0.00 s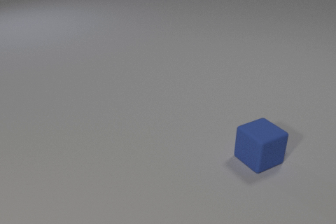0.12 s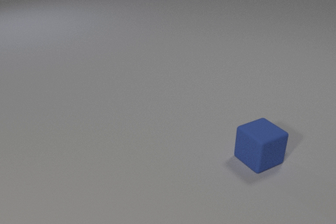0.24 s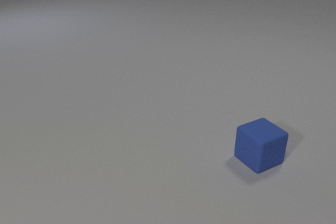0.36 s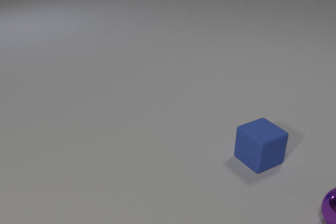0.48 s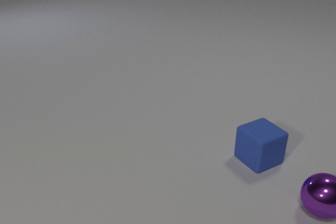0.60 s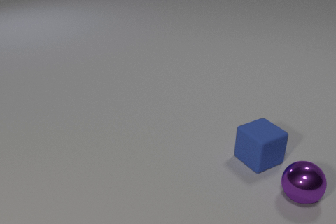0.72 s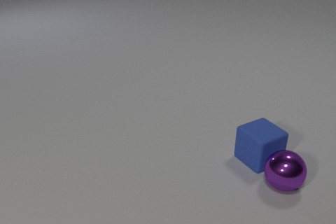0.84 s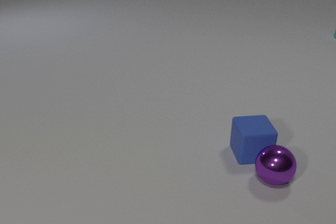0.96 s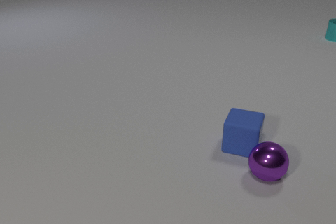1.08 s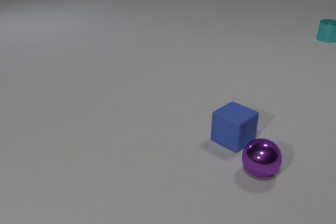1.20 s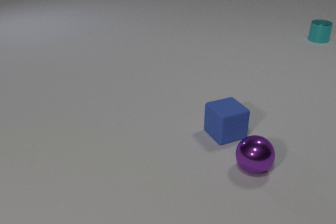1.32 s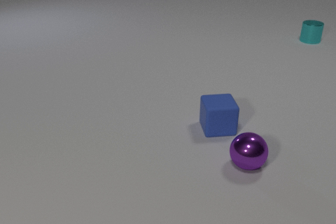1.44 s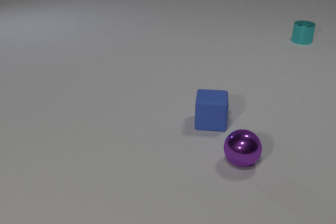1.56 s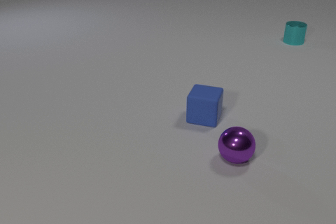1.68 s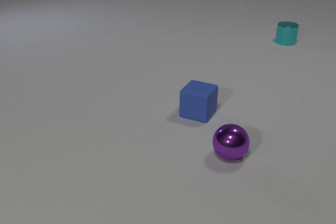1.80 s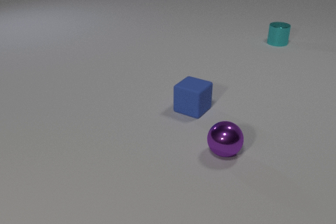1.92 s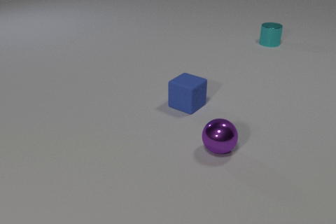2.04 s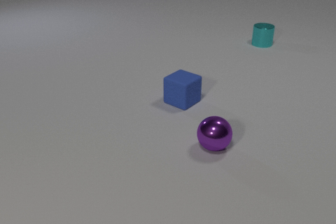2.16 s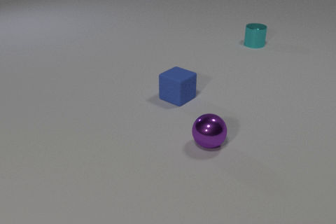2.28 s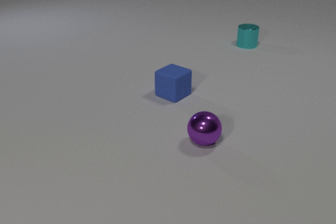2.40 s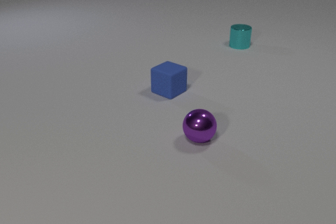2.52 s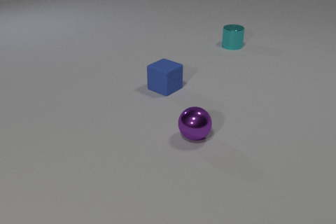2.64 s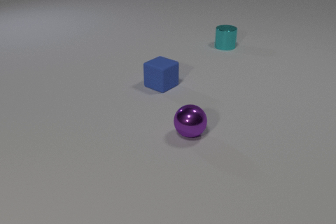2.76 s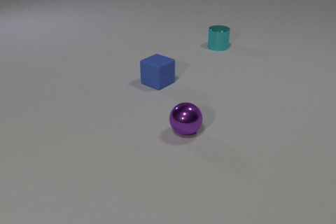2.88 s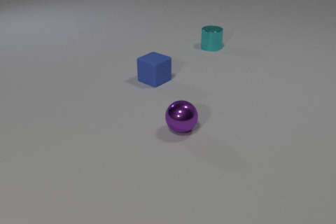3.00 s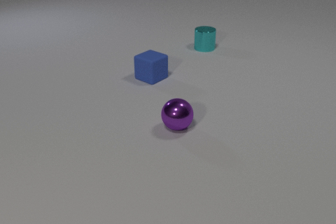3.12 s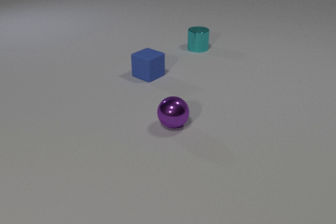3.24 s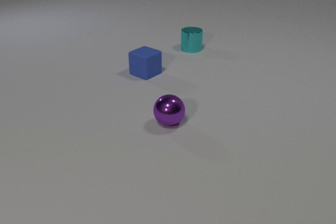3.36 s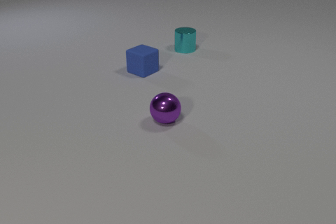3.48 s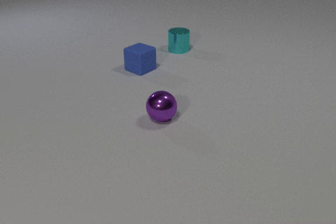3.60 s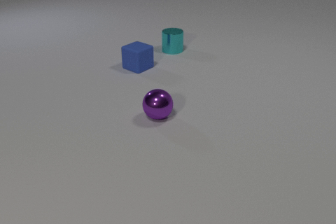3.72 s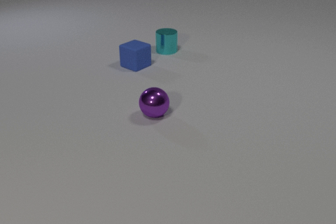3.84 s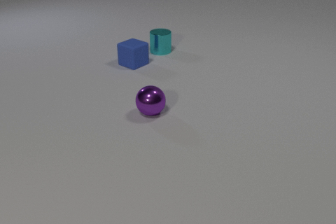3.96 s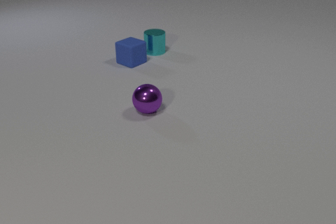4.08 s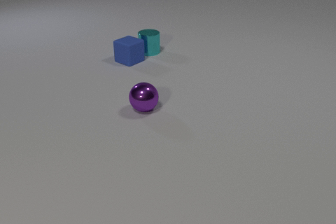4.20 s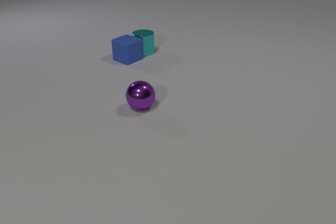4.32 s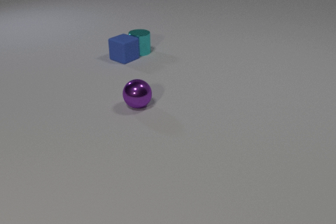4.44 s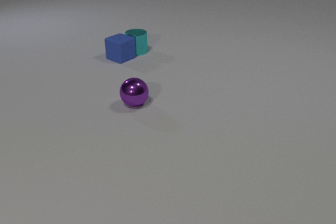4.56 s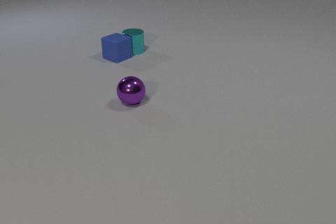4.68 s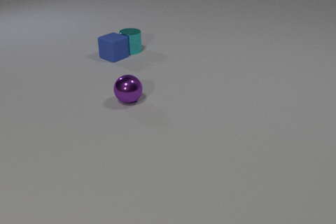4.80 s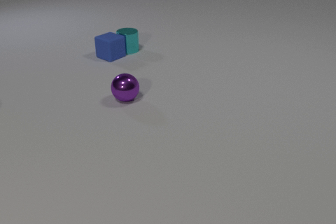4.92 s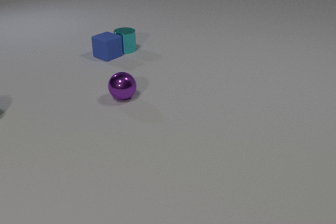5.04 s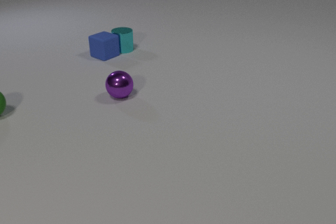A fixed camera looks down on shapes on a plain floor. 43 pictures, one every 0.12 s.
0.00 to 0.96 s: The purple metal sphere comes in at the right edge, rolls to the left and away from the camera. The blue rubber cube slides away from the camera and to the left, spins clockwise seen from above by about 60 degrees, its near face sliding to the left. The cyan metal cylinder comes in at the right edge, slides to the left and toward the camera. The purple metal sphere and the blue rubber cube collide.
0.96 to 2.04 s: The purple metal sphere rolls to the left and away from the camera. The blue rubber cube slides away from the camera and to the left, spins clockwise seen from above by about 105 degrees, its near face sliding to the left. The cyan metal cylinder slides to the left and toward the camera.
2.04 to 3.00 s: The purple metal sphere rolls to the left and away from the camera. The blue rubber cube slides away from the camera and to the left. The cyan metal cylinder slides to the left.
3.00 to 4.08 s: The purple metal sphere rolls away from the camera and to the left. The blue rubber cube slides away from the camera and to the left. The cyan metal cylinder slides to the left.
4.08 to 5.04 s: The purple metal sphere rolls away from the camera and to the left. The blue rubber cube slides to the left and away from the camera. The green rubber sphere comes in at the left edge. The cyan metal cylinder slides to the left. The blue rubber cube and the cyan metal cylinder collide.
Are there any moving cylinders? yes.
How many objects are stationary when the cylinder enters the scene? 0.
Are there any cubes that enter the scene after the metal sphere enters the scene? no.
